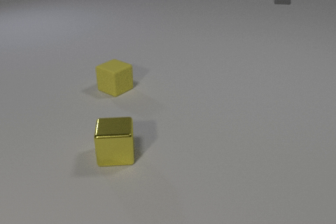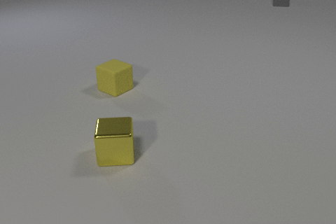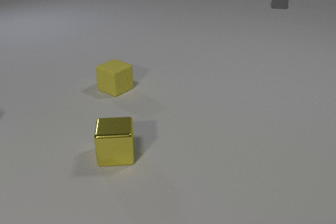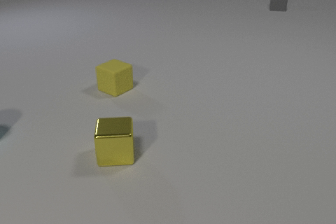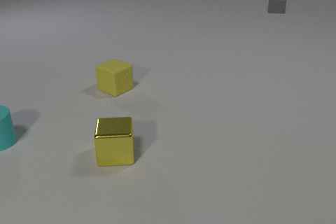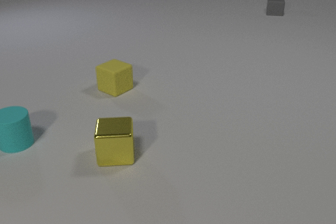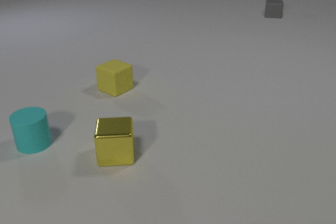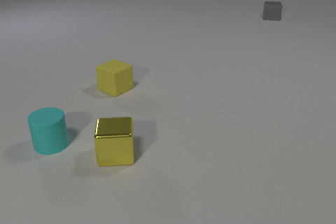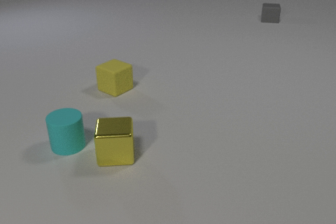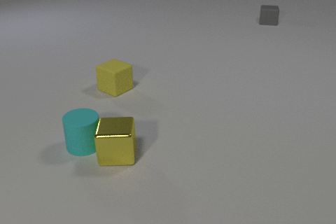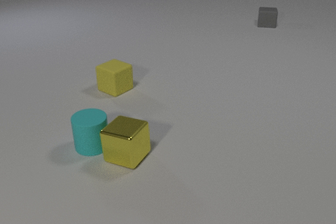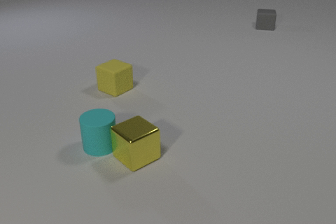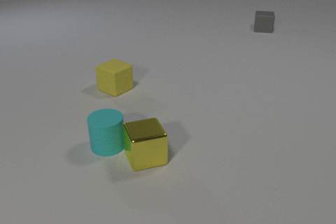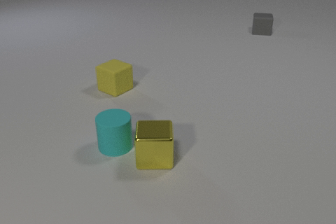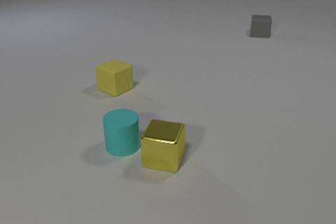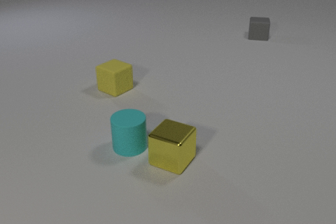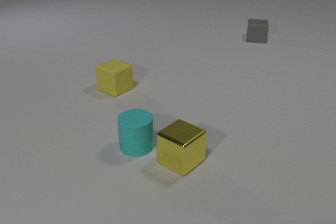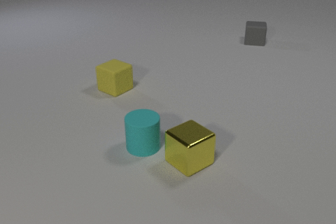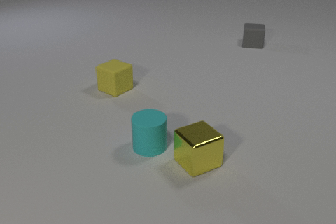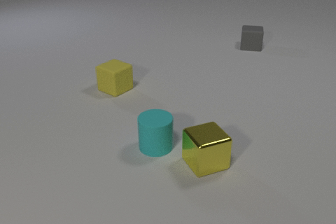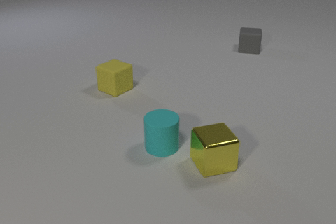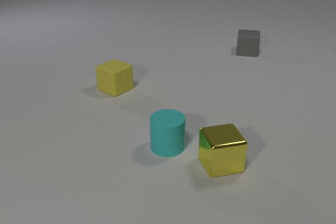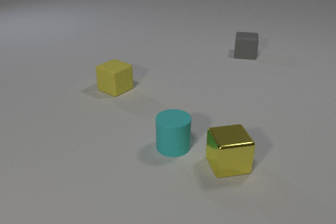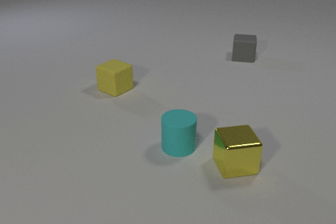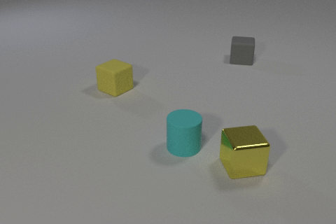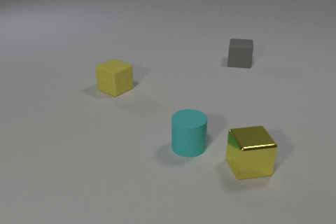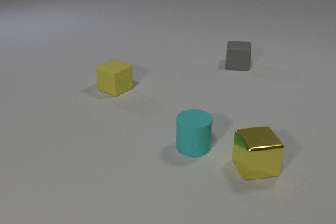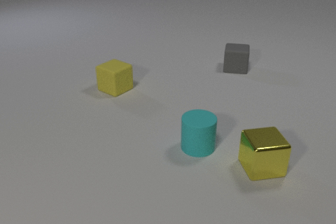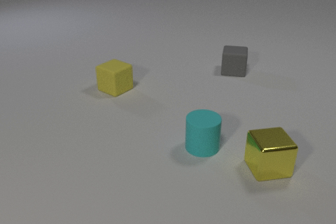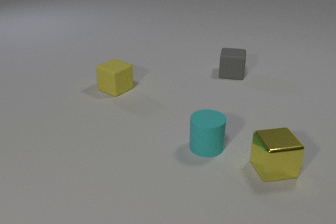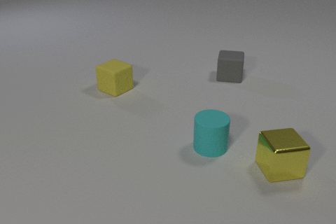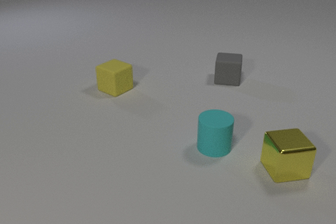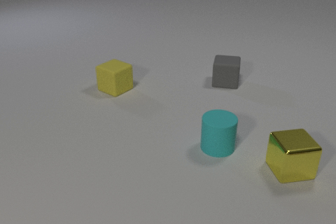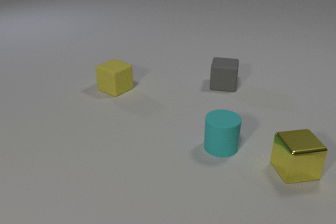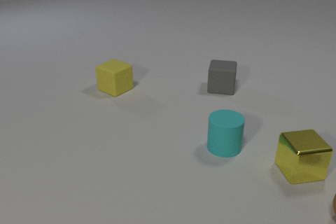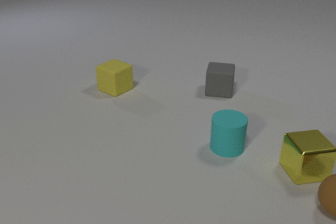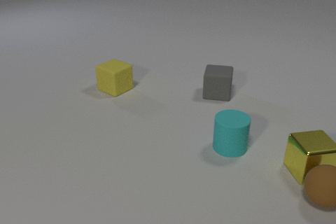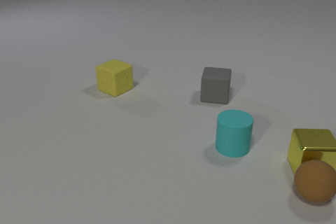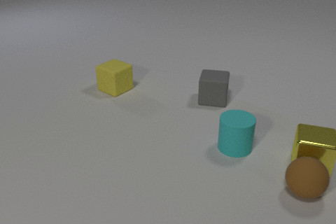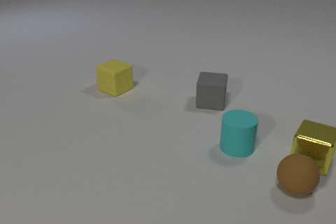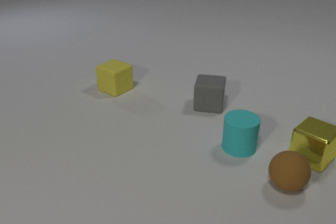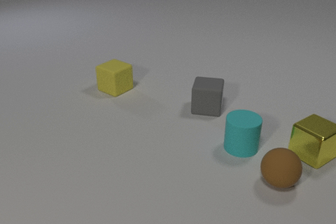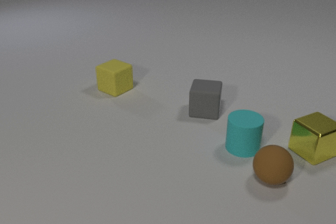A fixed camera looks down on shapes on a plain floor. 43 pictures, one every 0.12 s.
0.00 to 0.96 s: The cyan rubber cylinder comes in at the left edge, slides to the right and toward the camera. The gray rubber cube slides toward the camera.
0.96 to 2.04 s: The cyan rubber cylinder slides to the right. The yellow metal cube slides to the right, spins clockwise seen from above by about 150 degrees, its near face sliding to the left. The gray rubber cube slides toward the camera. The cyan rubber cylinder and the yellow metal cube collide.
2.04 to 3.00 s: The cyan rubber cylinder slides to the right. The yellow metal cube slides to the right, spins so that its near face slides to the left, clockwise seen from above. The gray rubber cube slides toward the camera.
3.00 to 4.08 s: The cyan rubber cylinder slides to the right. The yellow metal cube slides to the right. The gray rubber cube slides toward the camera.
4.08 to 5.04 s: The cyan rubber cylinder slides to the right. The yellow metal cube slides away from the camera, spins clockwise seen from above by about 75 degrees, its near face sliding to the left. The brown rubber sphere rolls to the left and away from the camera. The gray rubber cube slides toward the camera. The yellow metal cube and the brown rubber sphere collide.
What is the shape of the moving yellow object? cube.
Are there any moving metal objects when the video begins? no.
How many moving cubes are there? 2.
